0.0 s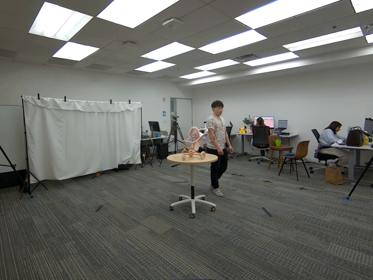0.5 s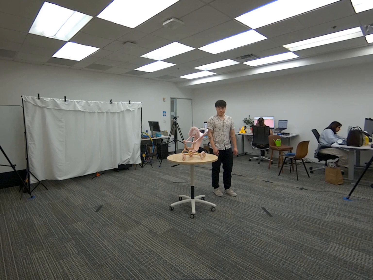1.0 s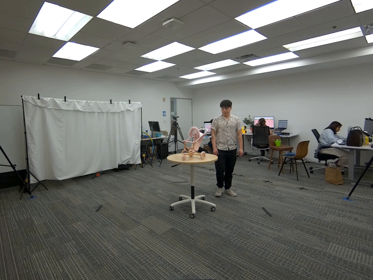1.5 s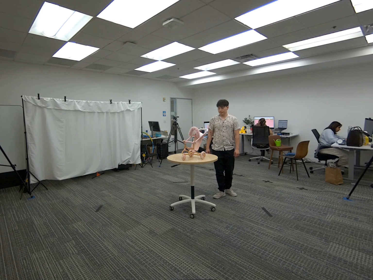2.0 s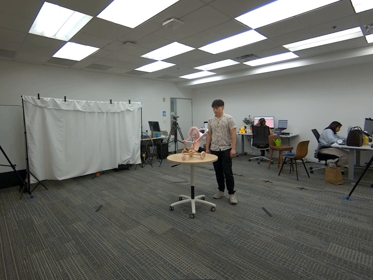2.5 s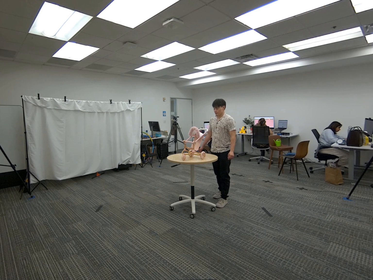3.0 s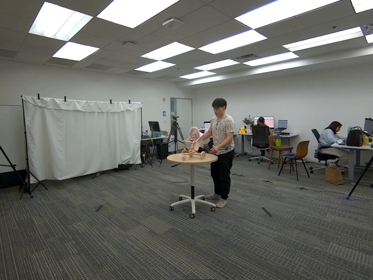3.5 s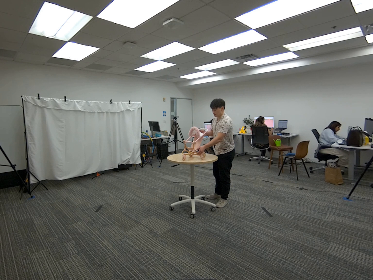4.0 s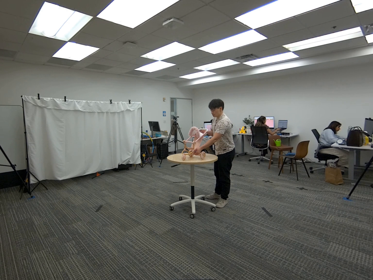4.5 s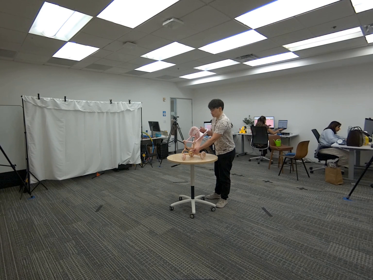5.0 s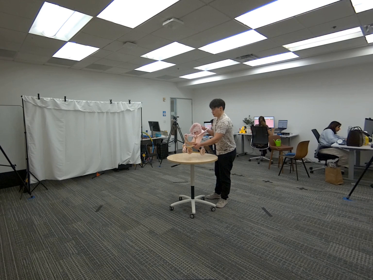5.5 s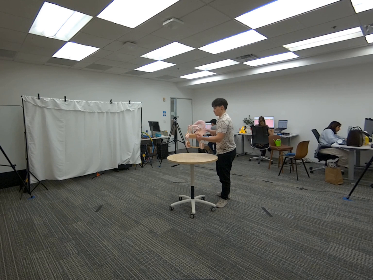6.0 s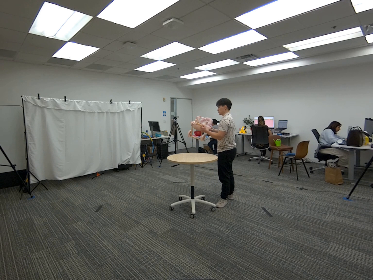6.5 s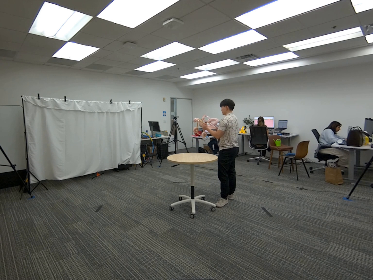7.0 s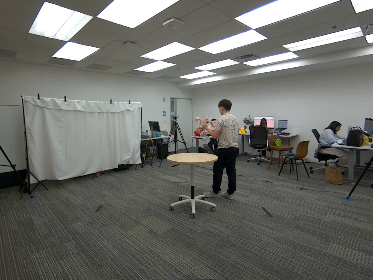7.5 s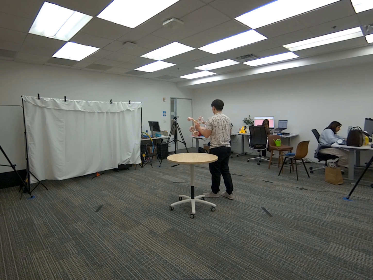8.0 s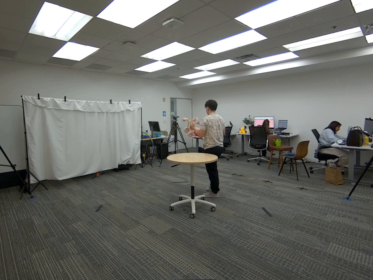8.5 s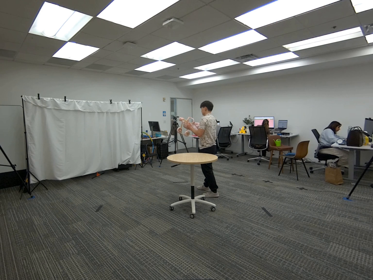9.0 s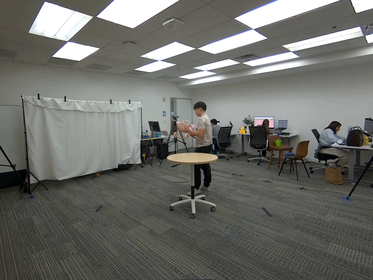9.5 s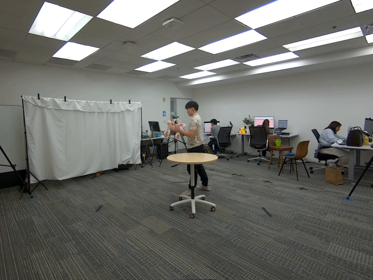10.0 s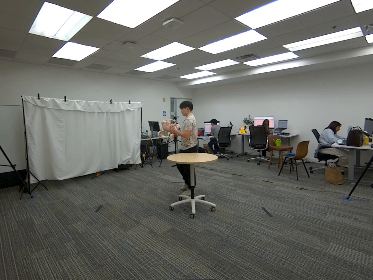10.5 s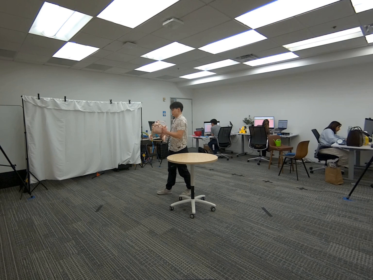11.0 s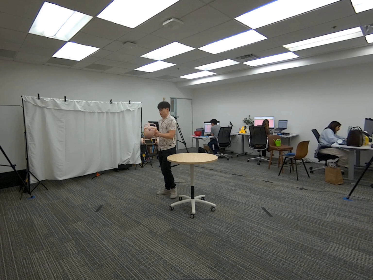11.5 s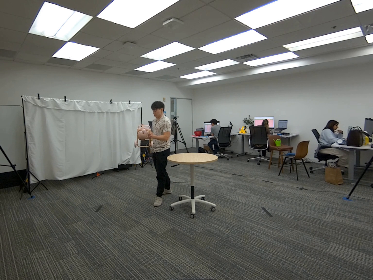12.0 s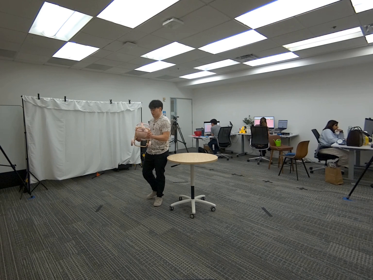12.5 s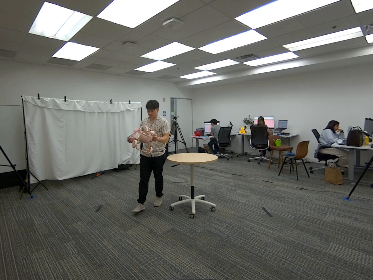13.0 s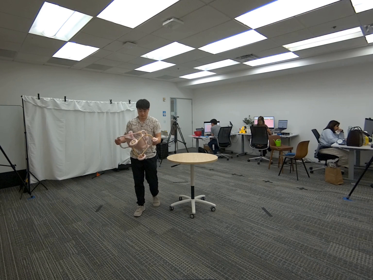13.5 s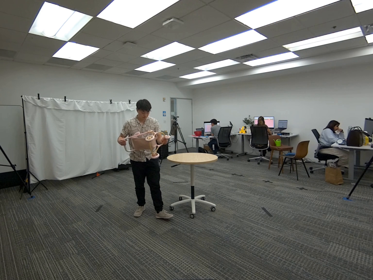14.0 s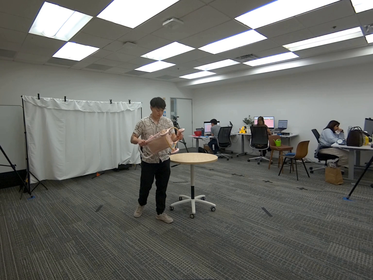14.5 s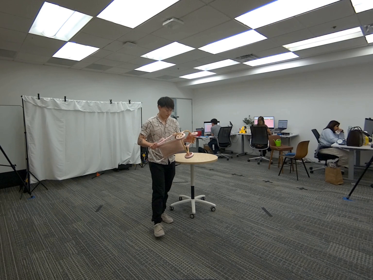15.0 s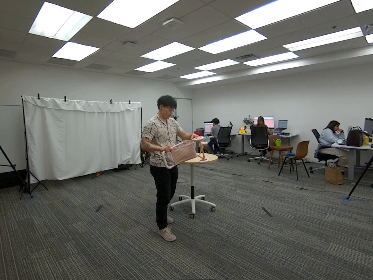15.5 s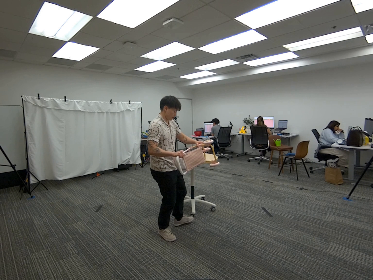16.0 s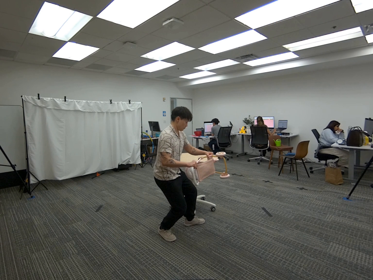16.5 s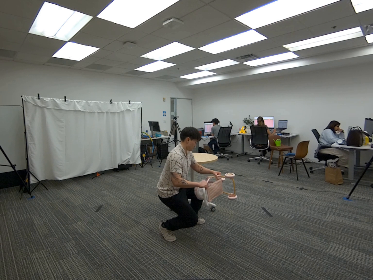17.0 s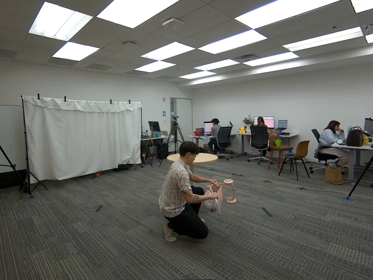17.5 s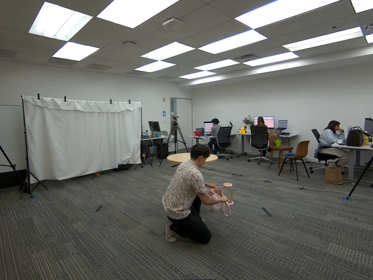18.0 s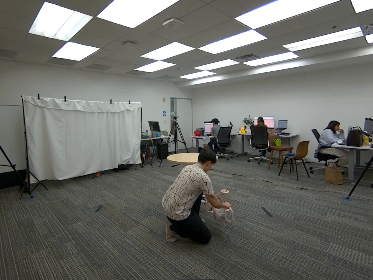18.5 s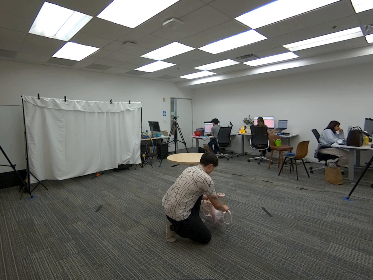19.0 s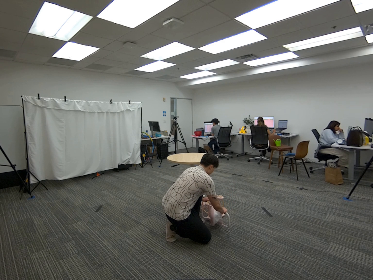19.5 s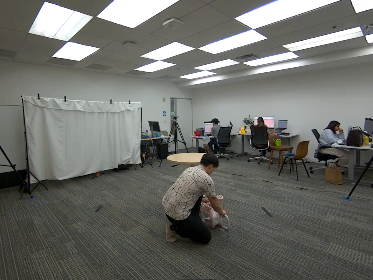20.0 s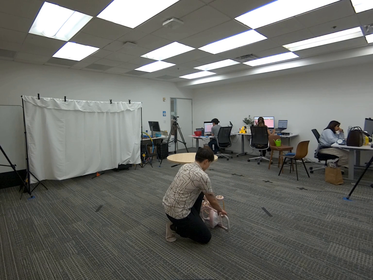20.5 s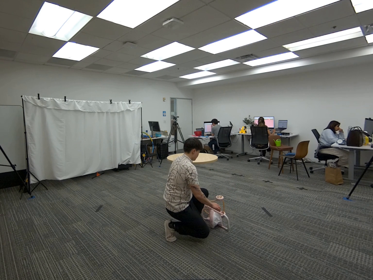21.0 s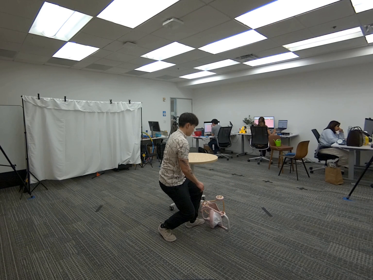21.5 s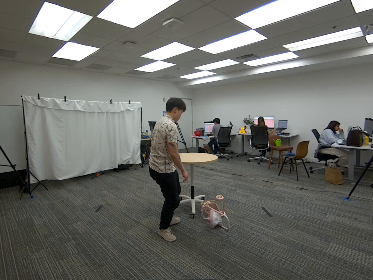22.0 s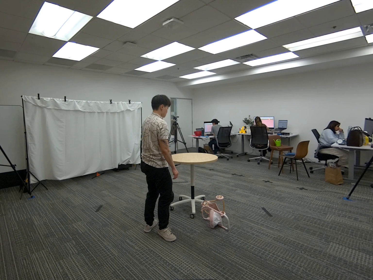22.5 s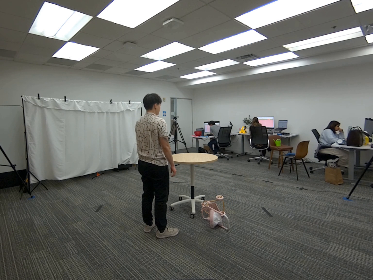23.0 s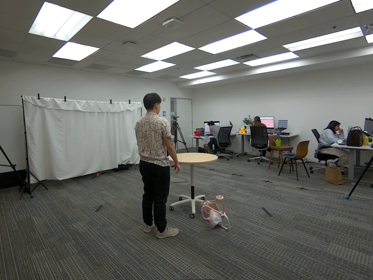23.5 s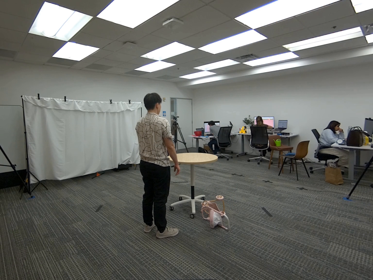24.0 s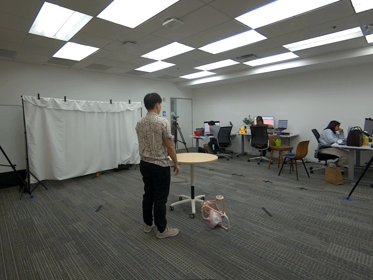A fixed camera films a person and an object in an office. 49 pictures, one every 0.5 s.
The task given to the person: Walk over to the toy stroller on the round table and pick up using both hands. Walk within the bounding area and place on the ground when complete.
